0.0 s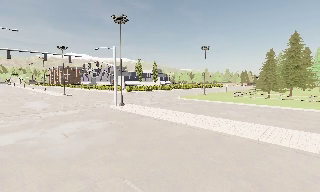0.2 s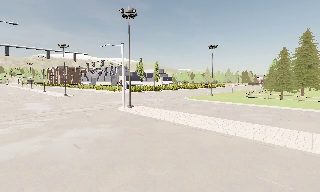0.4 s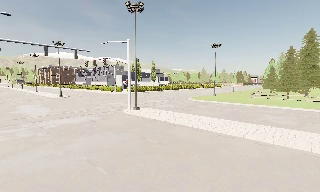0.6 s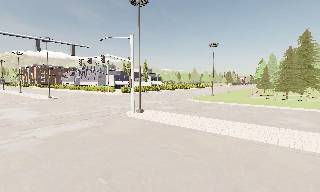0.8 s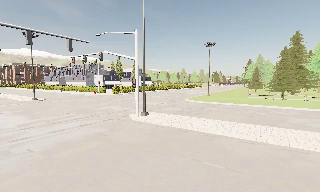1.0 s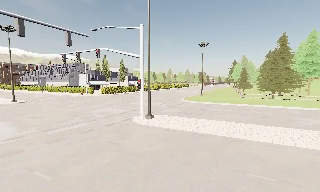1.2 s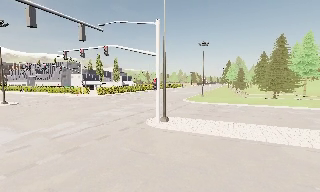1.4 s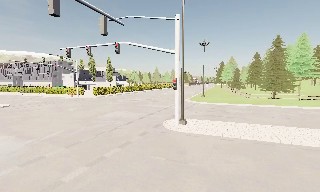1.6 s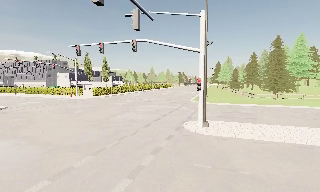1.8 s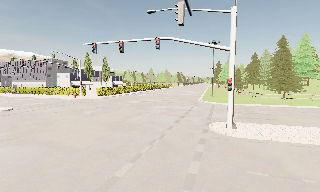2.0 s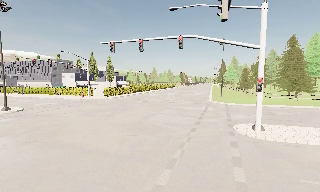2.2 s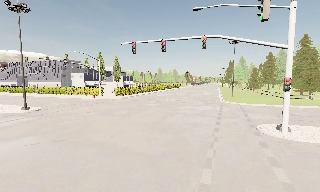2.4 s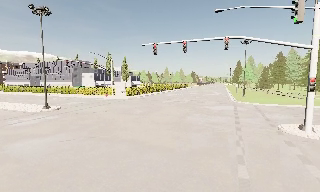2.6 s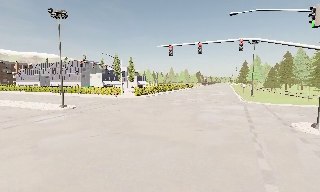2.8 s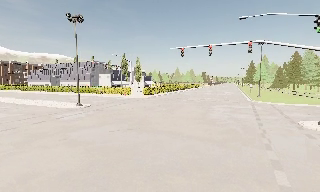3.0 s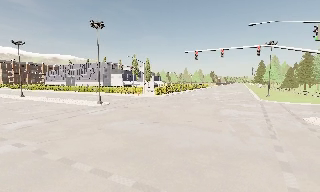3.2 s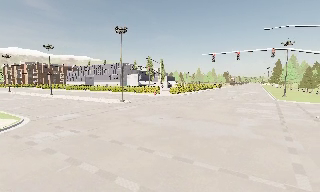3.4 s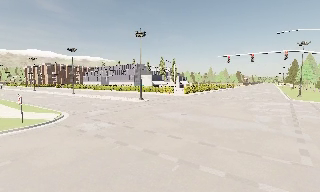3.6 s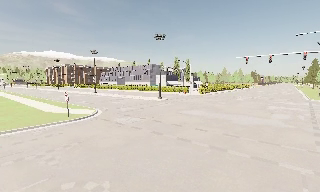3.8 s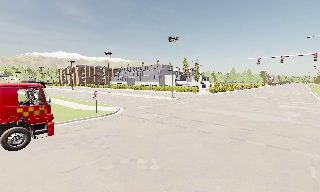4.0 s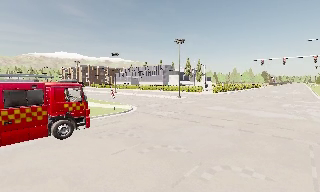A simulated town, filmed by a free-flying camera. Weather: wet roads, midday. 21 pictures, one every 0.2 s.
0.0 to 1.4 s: The camera pans to its right, which is clockwise from overhead, by about 25 degrees. It travels to its left and forward, about 16 m, so close, fixed things drift to the right.
1.4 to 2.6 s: The camera travels to its left, about 9 m, so close, fixed things drift to the right. It loses speed.
2.6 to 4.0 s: The camera swings to its left by about 20 degrees, and the scene slides to the right. It travels backward and to its left, about 14 m, so what stands in front gets smaller.
The film runs backward here.
